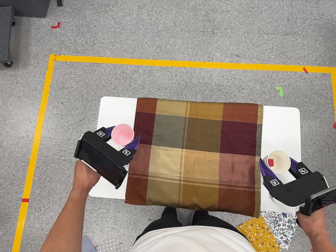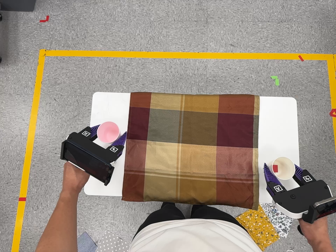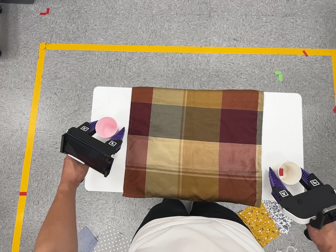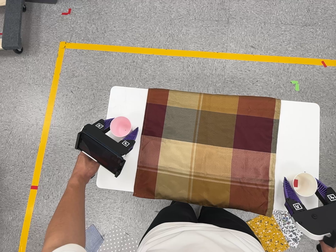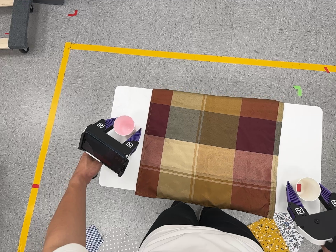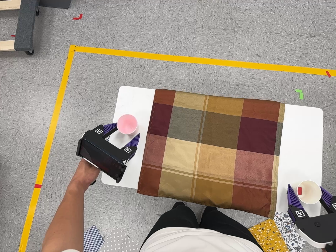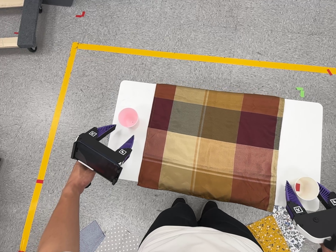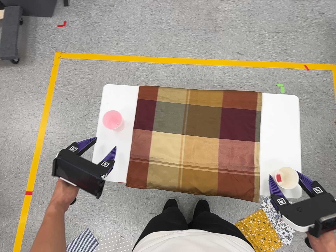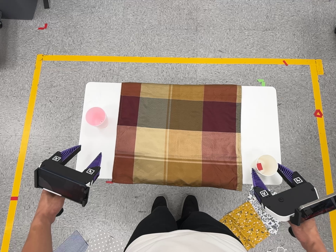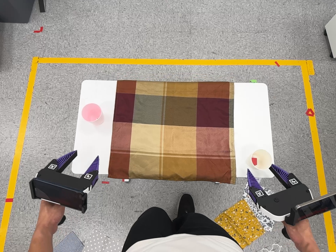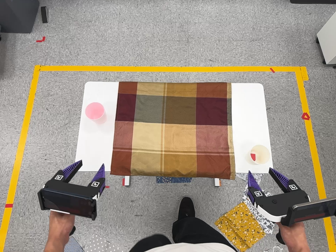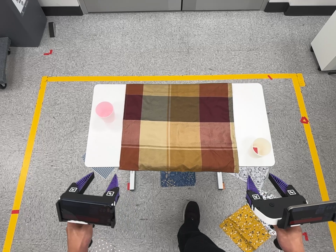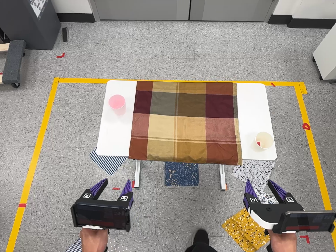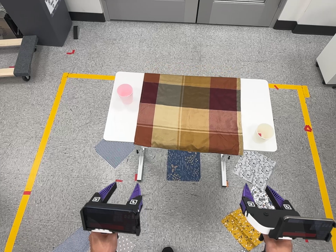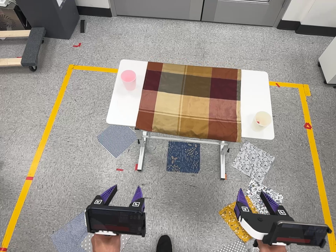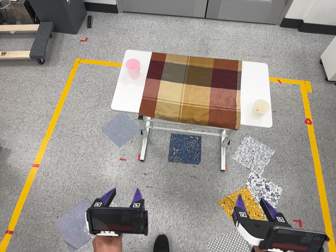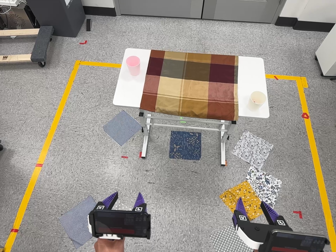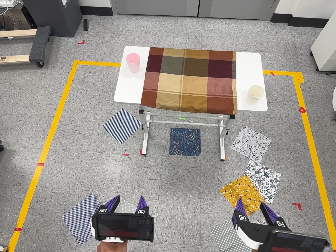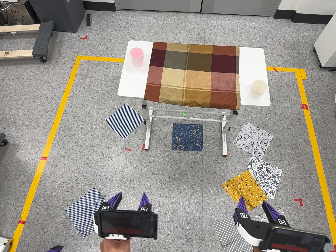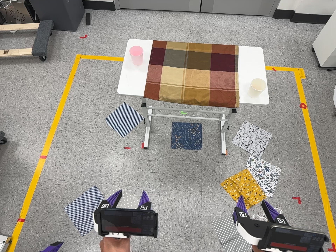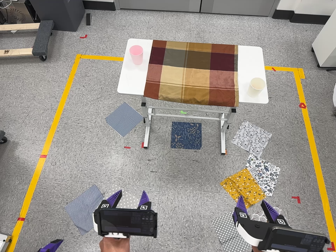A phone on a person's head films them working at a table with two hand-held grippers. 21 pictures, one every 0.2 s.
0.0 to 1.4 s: The camera travels toward the bottom of its view, about 9 cm, so close, fixed things drift upward.
1.4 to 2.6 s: The camera travels toward the bottom of its view and backward, about 40 cm, so close, fixed things drift upward. Its aim tips toward the top of its view by about 15 degrees.
2.6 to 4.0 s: The camera travels toward the bottom of its view and backward, about 32 cm, so close, fixed things drift upward.
The film runs backward here.
